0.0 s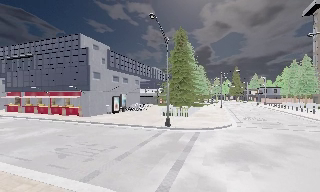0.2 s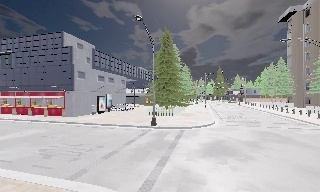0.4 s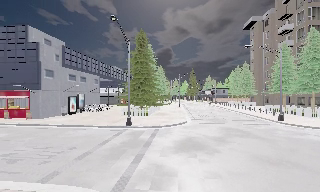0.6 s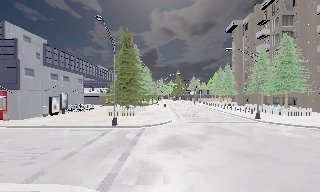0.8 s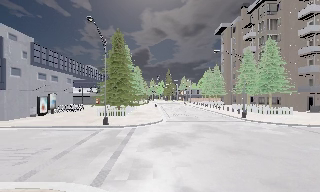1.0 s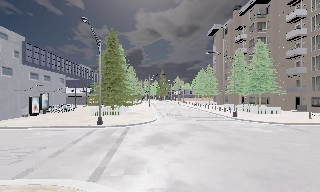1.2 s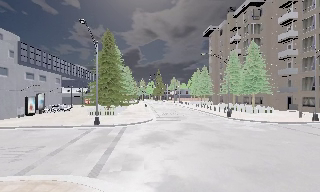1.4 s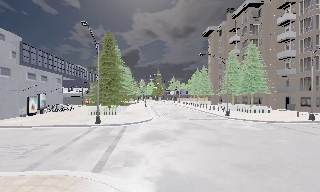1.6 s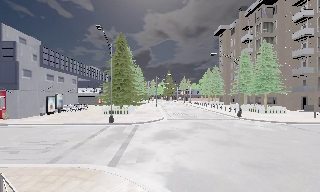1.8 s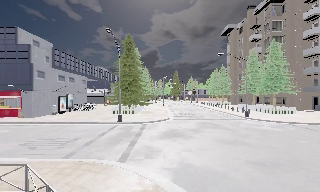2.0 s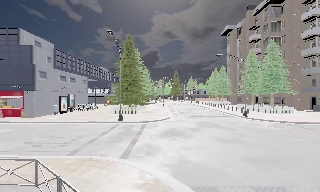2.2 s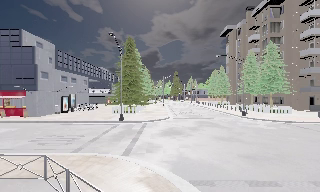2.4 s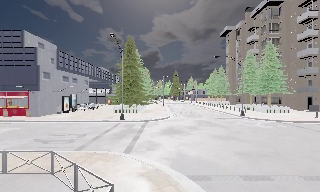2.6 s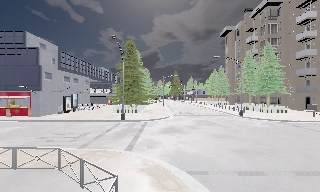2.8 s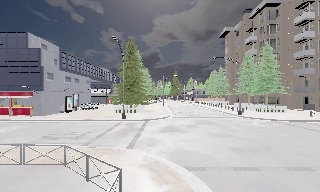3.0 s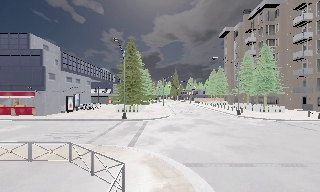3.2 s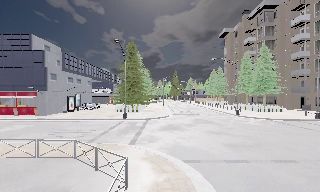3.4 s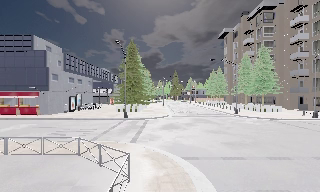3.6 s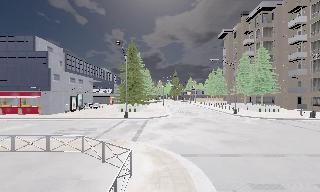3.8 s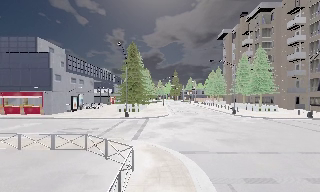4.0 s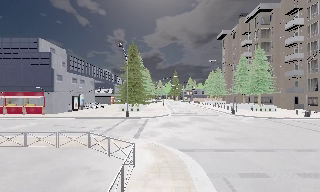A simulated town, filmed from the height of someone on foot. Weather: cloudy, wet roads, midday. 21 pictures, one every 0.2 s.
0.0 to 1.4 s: The camera pans to its right, which is clockwise from overhead, by about 25 degrees. It travels backward, about 2.5 m, so what stands in front gets smaller.
1.4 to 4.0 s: The camera travels backward, about 4.5 m, so what stands in front gets smaller.
The film runs backward here.
